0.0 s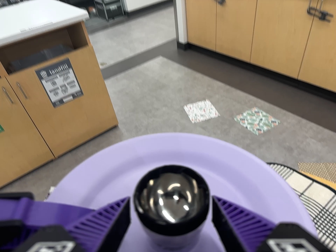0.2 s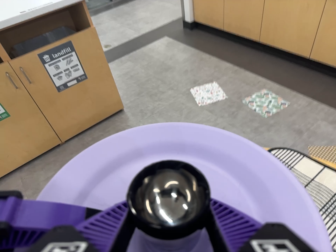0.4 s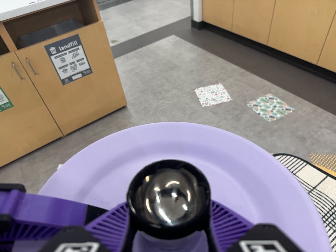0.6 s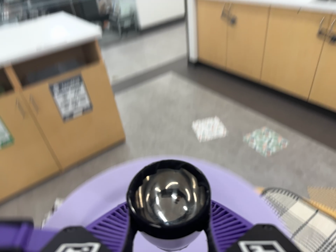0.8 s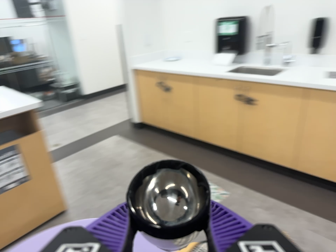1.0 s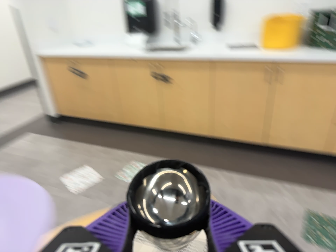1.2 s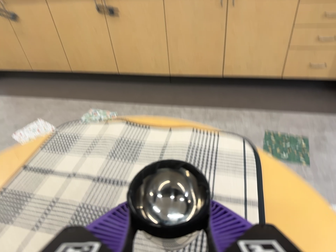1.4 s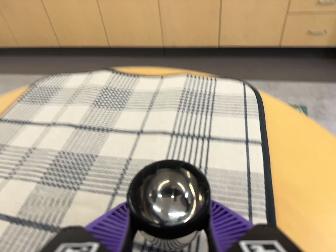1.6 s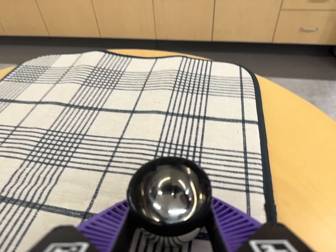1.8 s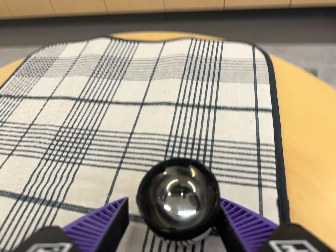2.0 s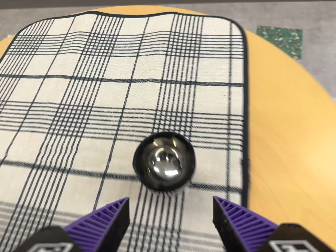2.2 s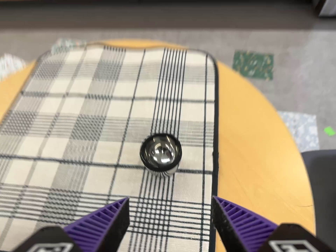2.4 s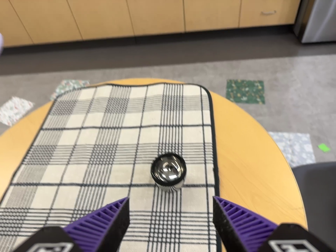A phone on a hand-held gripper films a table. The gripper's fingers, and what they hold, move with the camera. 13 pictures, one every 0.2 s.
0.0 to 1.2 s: The camera pans to its right by about 35 degrees. It travels toward the bottom of its view and to its right, about 26 cm, so close, fixed things drift upward. It rolls about its line of sight by about 15 degrees, and the scene rotates counterclockwise.
1.2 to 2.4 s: The camera travels backward and toward the bottom of its view, about 24 cm, so what stands in front gets smaller. Its aim tips toward the bottom of its view by about 10 degrees, and the scene shifts upward. It rolls about its line of sight by about 10 degrees, and the scene rotates counterclockwise.
The film runs forward here.
